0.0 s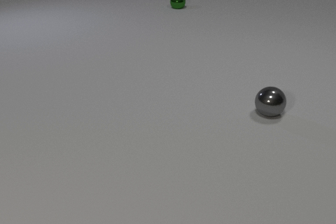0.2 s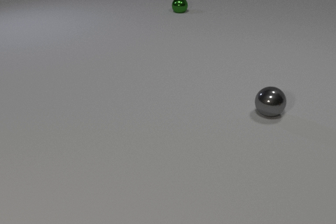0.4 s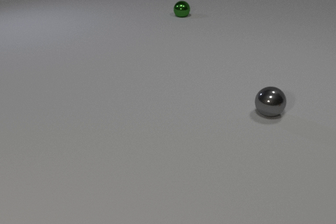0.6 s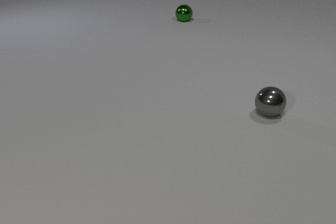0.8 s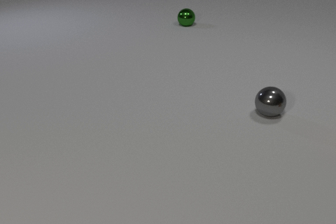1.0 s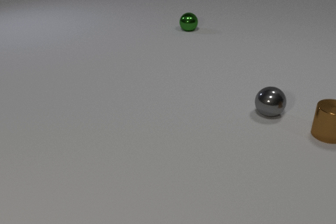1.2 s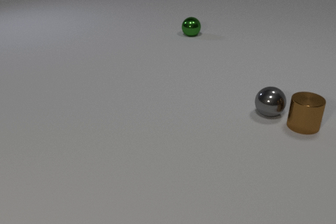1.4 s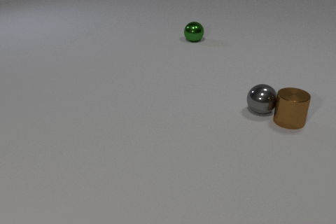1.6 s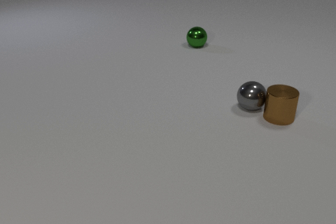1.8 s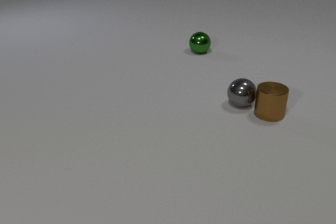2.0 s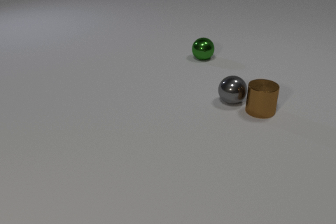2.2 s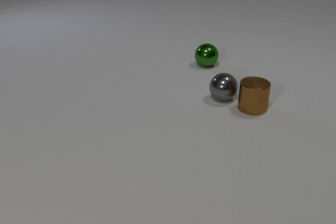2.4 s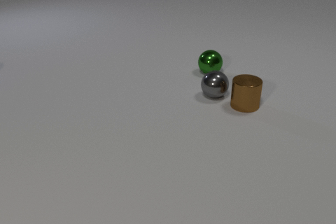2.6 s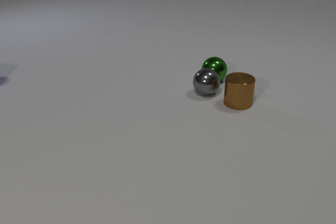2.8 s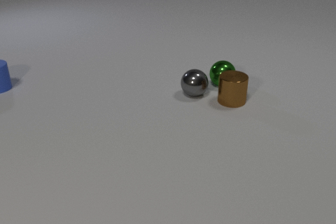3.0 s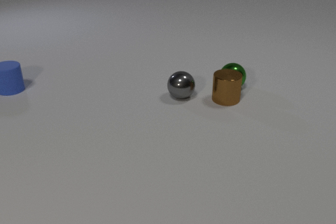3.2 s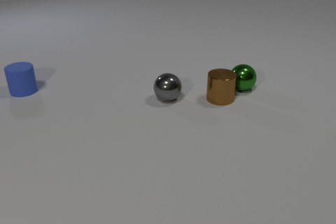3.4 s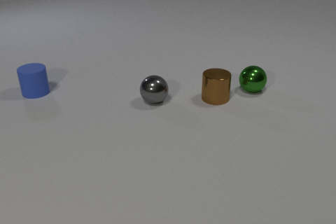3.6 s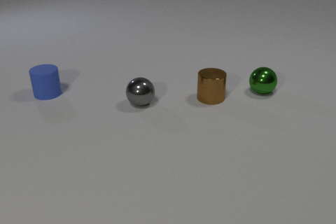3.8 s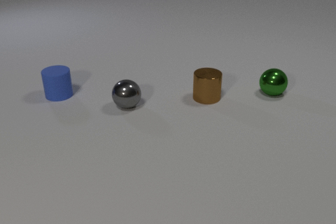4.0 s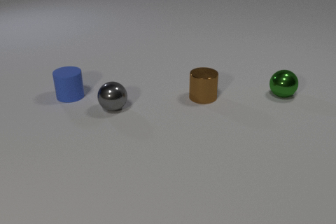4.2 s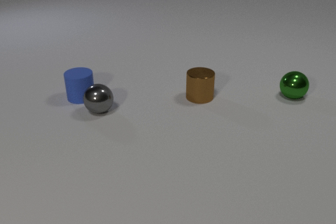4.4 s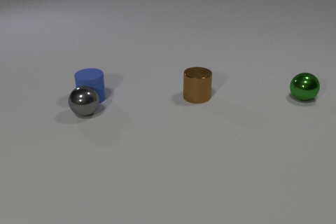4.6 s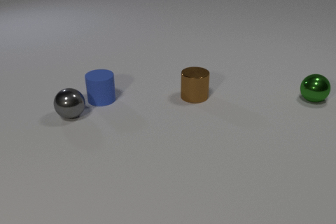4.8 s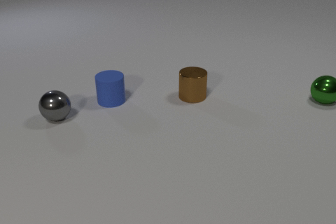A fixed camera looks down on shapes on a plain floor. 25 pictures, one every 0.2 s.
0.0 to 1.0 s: The brown metal cylinder comes in at the right edge, slides to the left. The green metal sphere rolls toward the camera.
1.0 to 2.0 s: The brown metal cylinder slides to the left. The gray metal sphere rolls to the left and away from the camera. The green metal sphere rolls toward the camera. The brown metal cylinder and the gray metal sphere collide.
2.0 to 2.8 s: The brown metal cylinder slides to the left and away from the camera. The gray metal sphere rolls to the left. The green metal sphere rolls toward the camera. The blue rubber cylinder comes in at the left edge, slides to the right and toward the camera. The gray metal sphere and the green metal sphere collide.
2.8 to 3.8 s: The brown metal cylinder slides to the left. The gray metal sphere rolls to the left. The green metal sphere rolls to the right. The blue rubber cylinder slides to the right and toward the camera. The brown metal cylinder and the green metal sphere collide.
3.8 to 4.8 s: The brown metal cylinder slides to the left. The gray metal sphere rolls to the left. The green metal sphere rolls to the right. The blue rubber cylinder slides to the right and toward the camera.
What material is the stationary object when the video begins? metal.
What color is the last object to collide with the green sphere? brown.
How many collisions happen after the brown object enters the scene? 3.
